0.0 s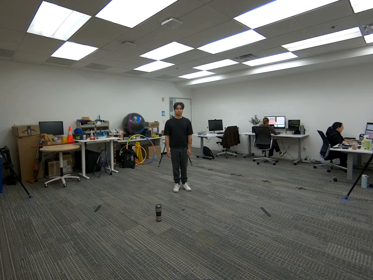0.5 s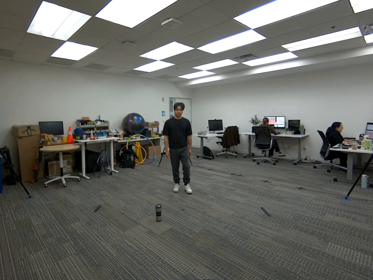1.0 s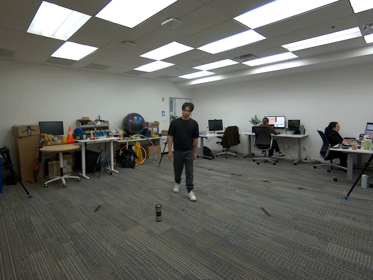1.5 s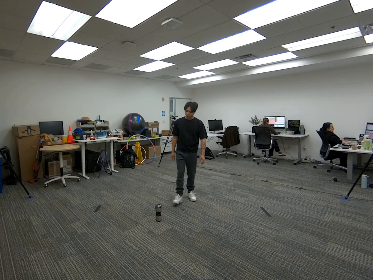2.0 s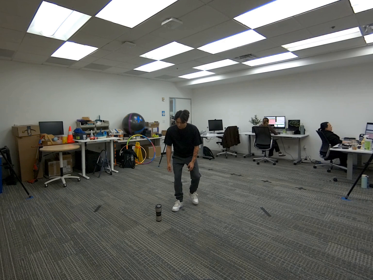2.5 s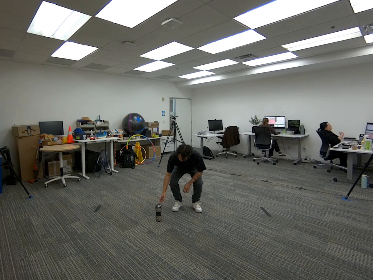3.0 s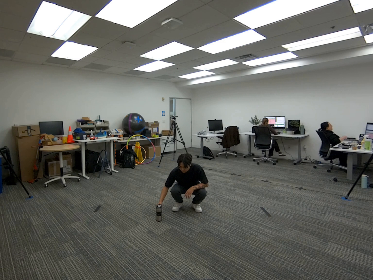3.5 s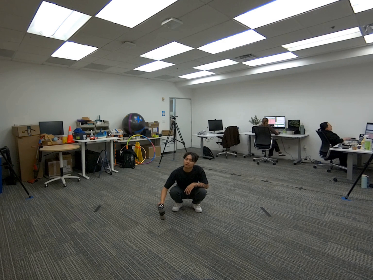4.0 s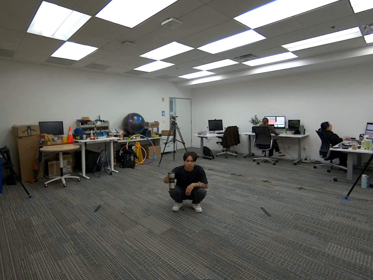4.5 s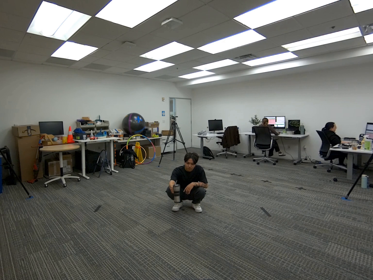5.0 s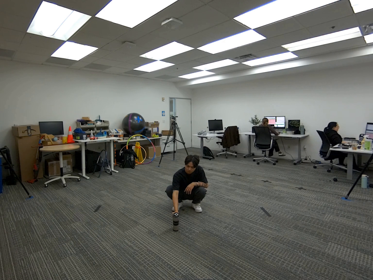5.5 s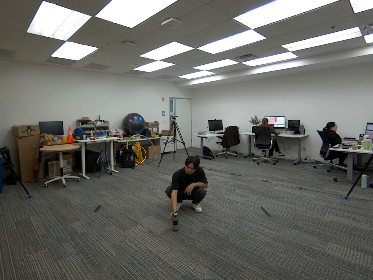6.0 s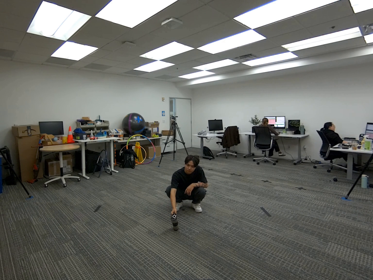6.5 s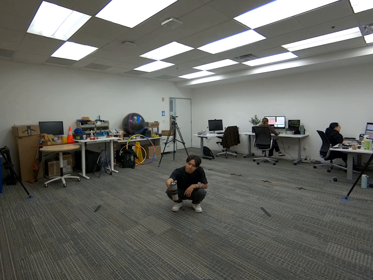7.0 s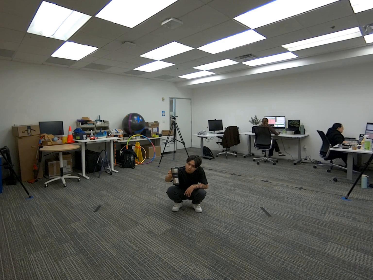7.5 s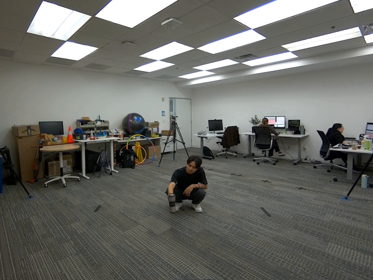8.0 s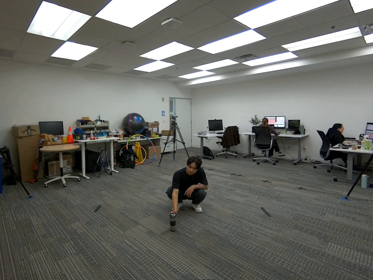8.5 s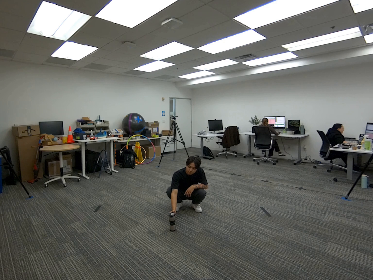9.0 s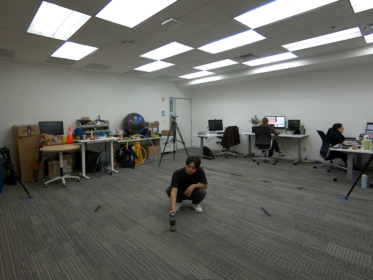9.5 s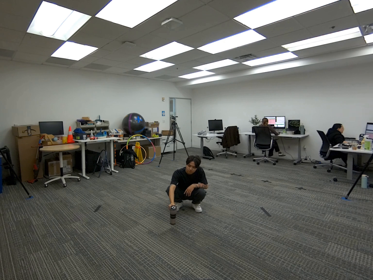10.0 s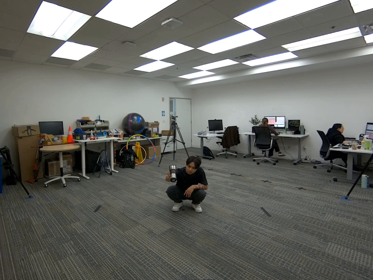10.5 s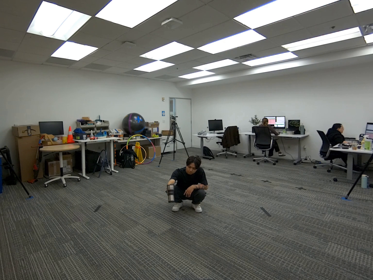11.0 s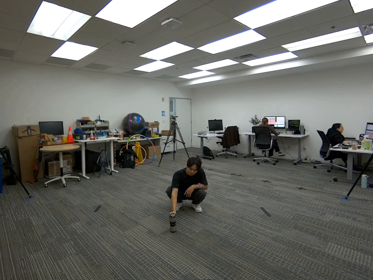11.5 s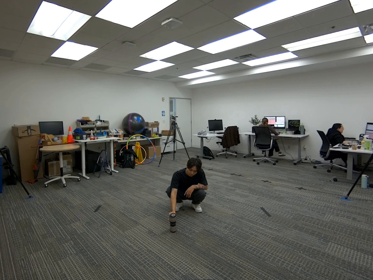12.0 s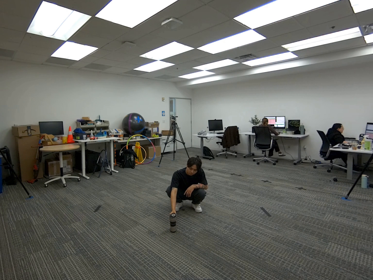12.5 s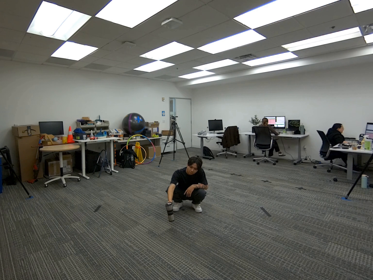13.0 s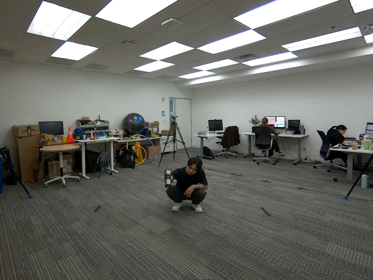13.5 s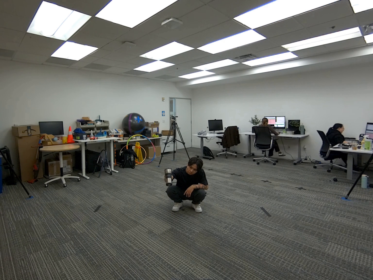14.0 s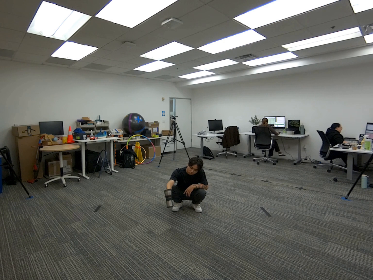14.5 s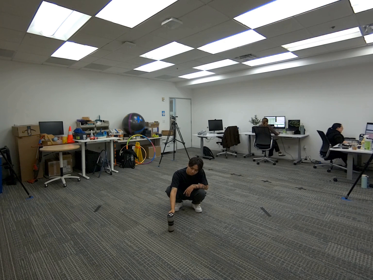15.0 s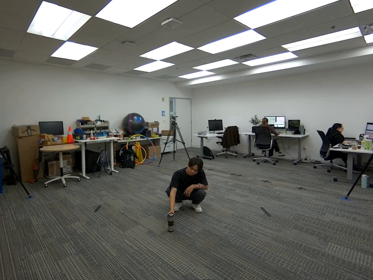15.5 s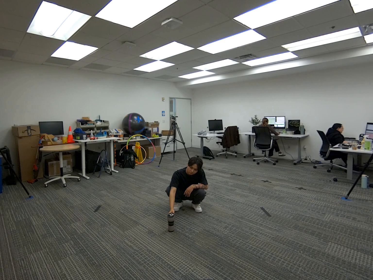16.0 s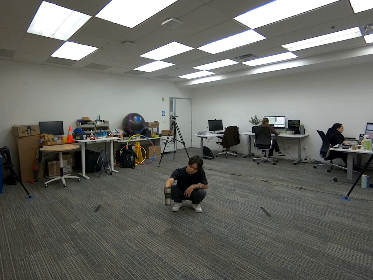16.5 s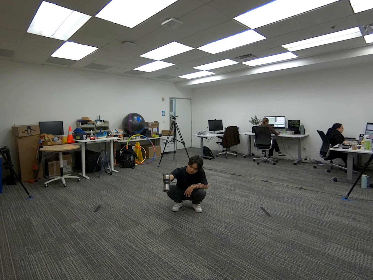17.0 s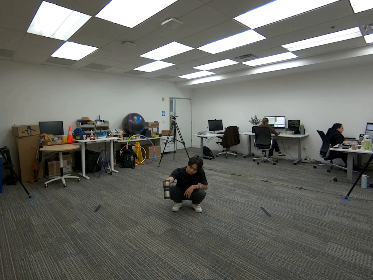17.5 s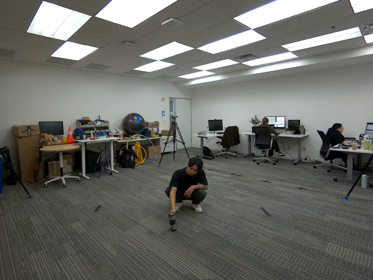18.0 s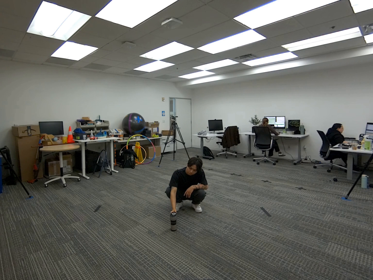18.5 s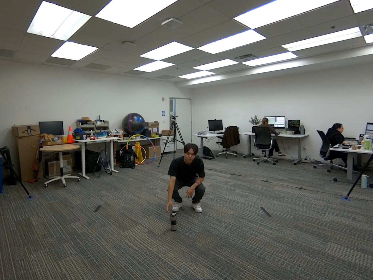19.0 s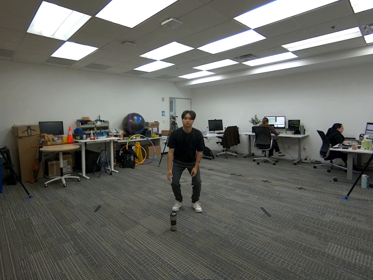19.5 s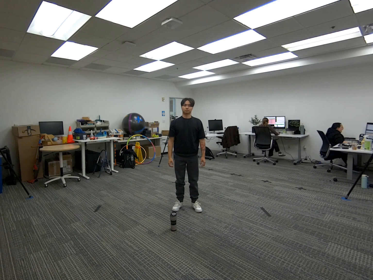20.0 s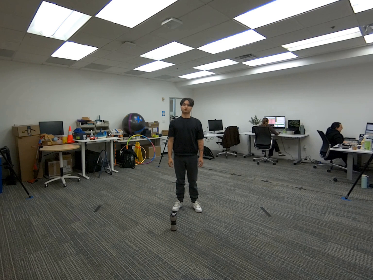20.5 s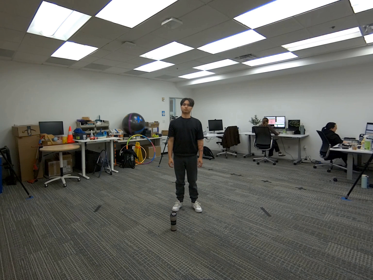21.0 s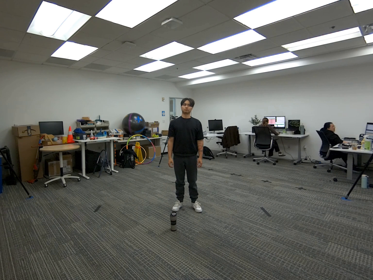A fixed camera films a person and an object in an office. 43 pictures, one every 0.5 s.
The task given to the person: Walk to the coffee mug on the ground, lift it by the handle with your right hand and set it down, then repeat with your left, alternating a few times before leaving it on the ground.
